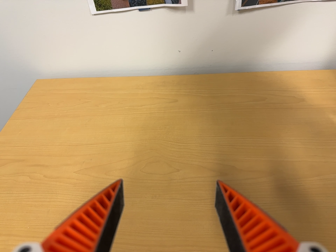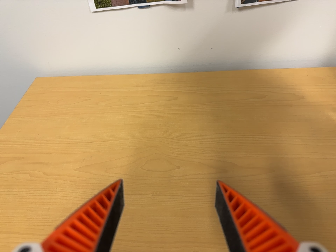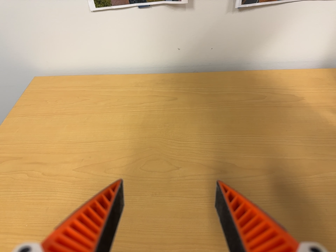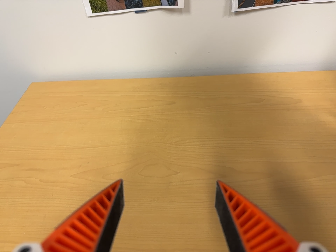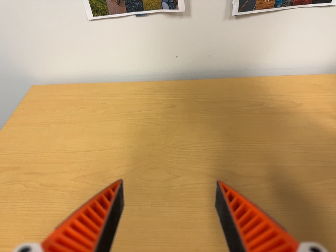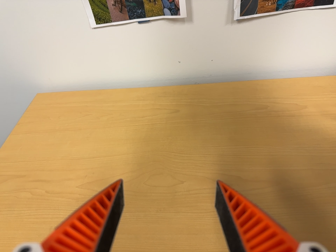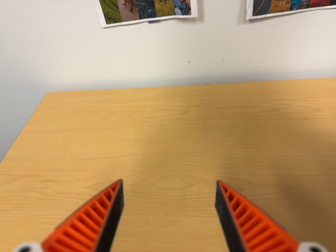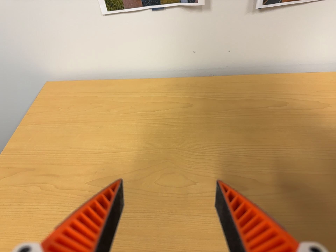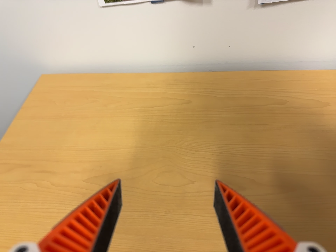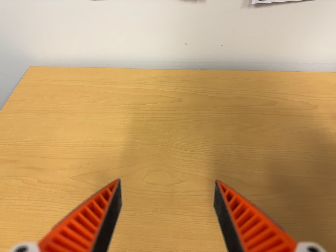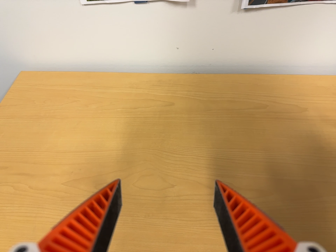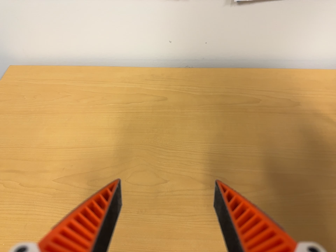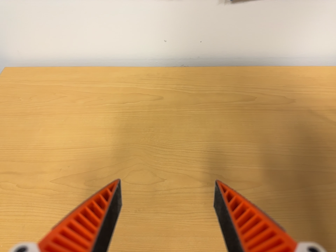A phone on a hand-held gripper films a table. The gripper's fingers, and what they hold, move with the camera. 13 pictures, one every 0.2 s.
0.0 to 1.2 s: The camera shifts only a little, or ends up much as it began.
1.2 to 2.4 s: The camera travels toward the top of its view, about 6 cm. Its aim tips toward the bottom of its view by about 10 degrees.
The film runs backward here.
